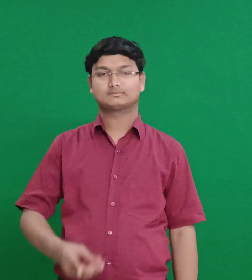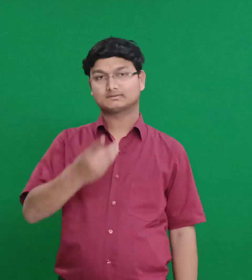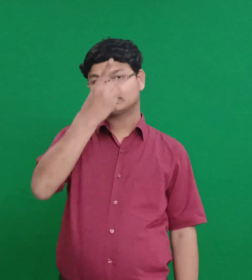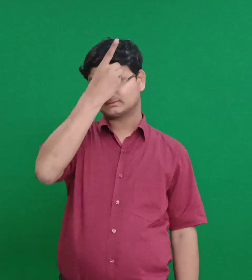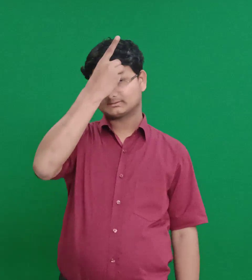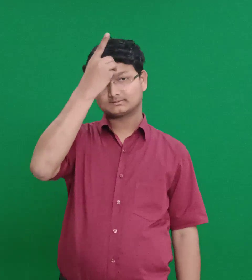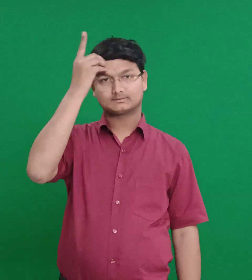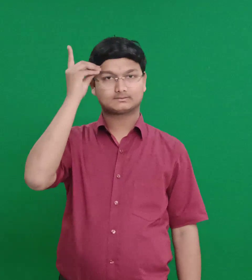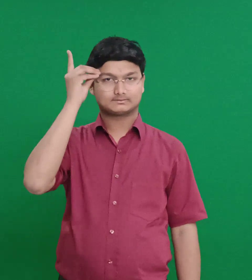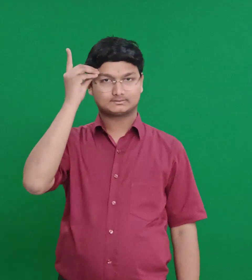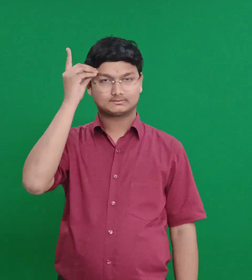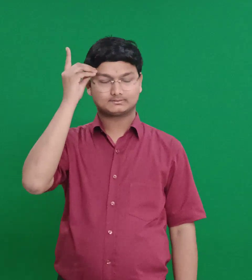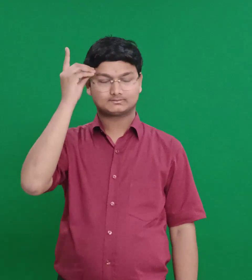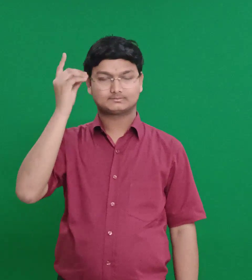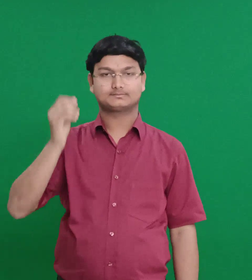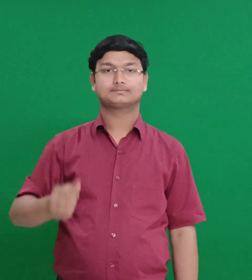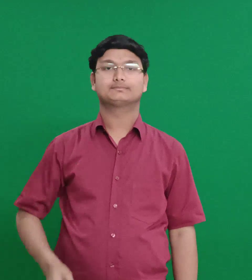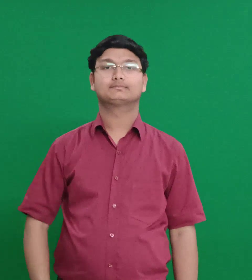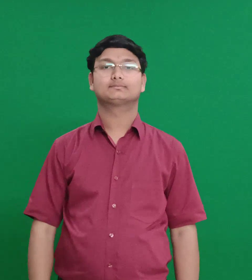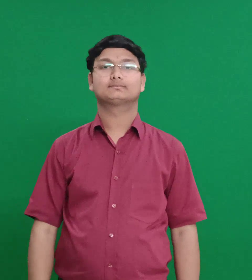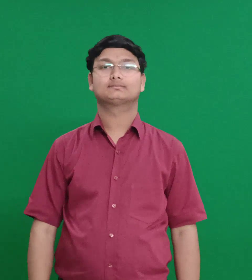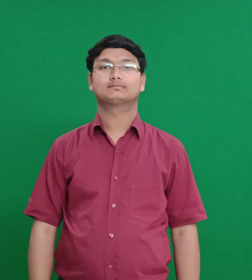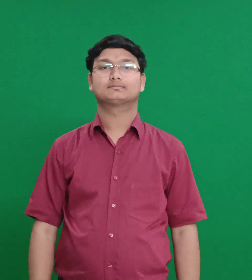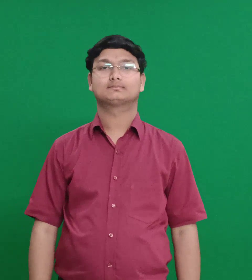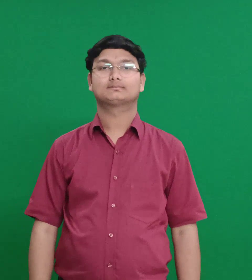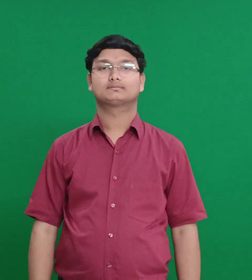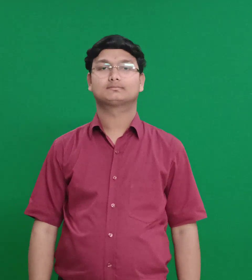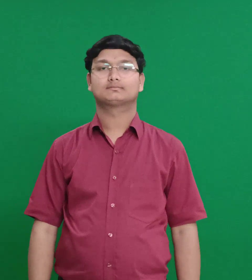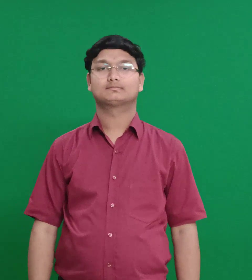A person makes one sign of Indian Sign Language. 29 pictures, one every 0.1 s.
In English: iddo
